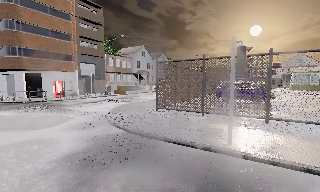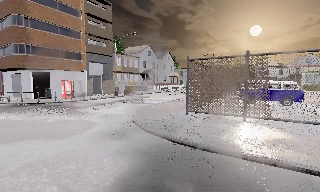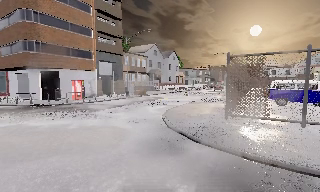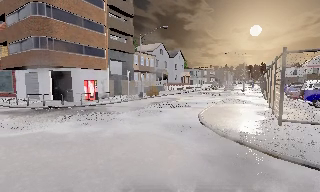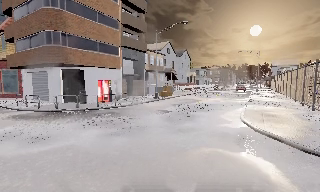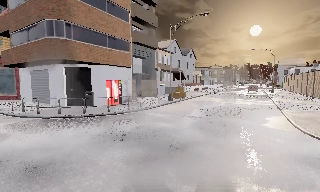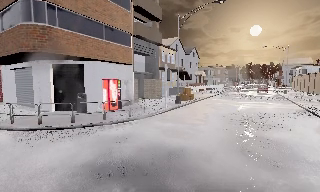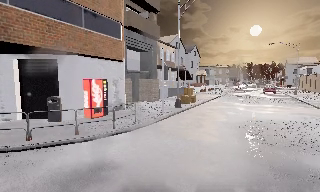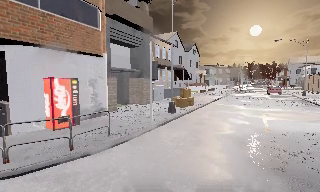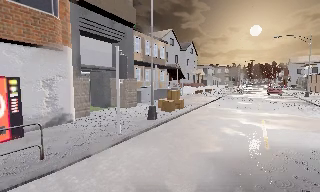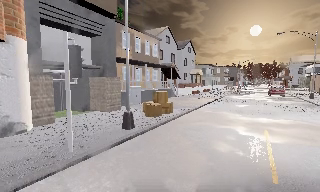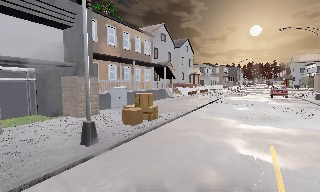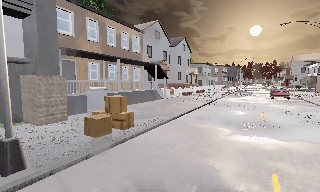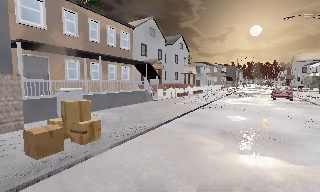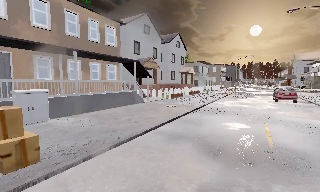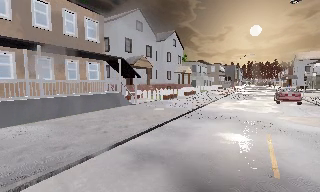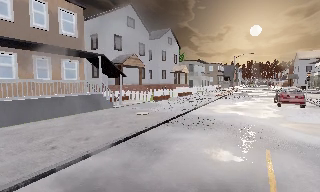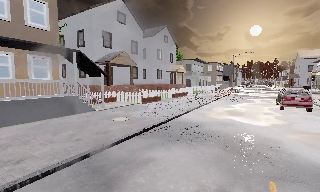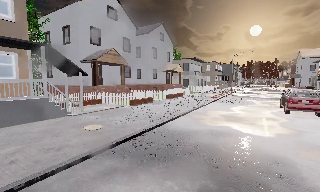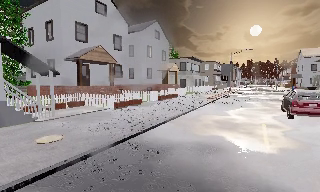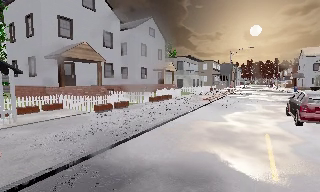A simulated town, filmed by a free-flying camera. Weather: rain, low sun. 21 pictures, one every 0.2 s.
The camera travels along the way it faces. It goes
forward.
0.0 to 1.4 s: The camera travels forward and to its left, about 14 m, so what stands in front looms larger.
1.4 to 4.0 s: The camera travels forward and to its right, about 25 m, so what stands in front looms larger.
The film runs forward here.
